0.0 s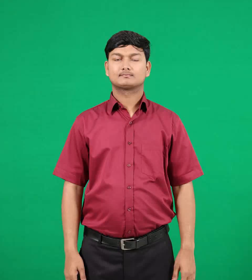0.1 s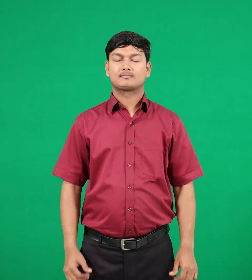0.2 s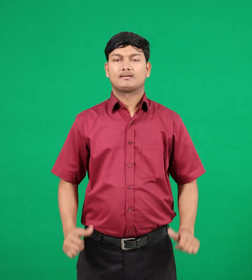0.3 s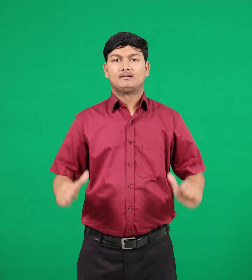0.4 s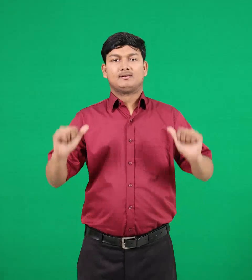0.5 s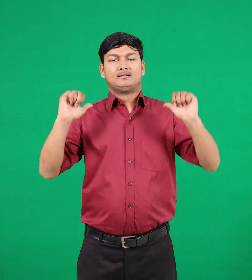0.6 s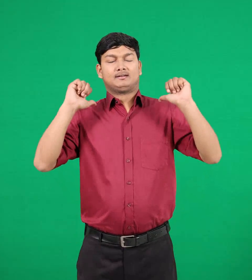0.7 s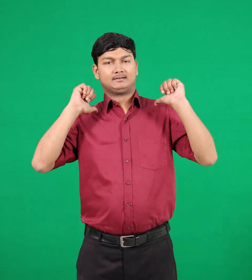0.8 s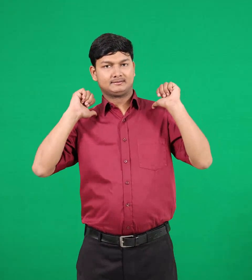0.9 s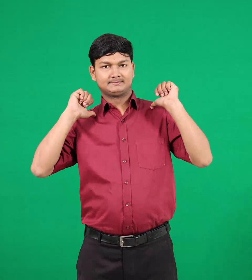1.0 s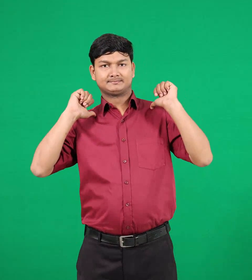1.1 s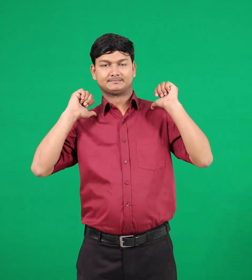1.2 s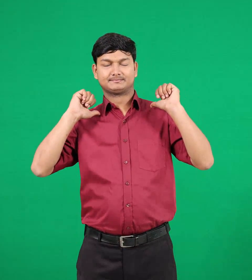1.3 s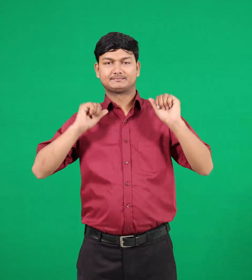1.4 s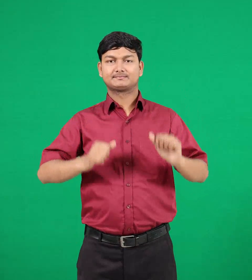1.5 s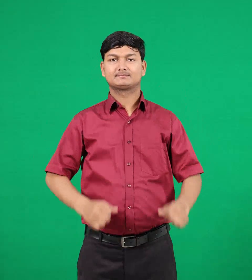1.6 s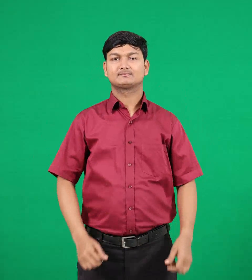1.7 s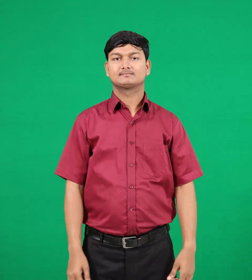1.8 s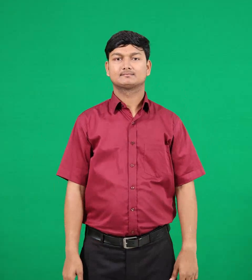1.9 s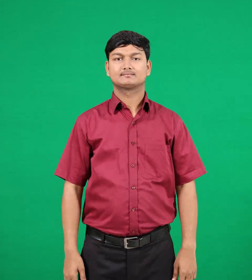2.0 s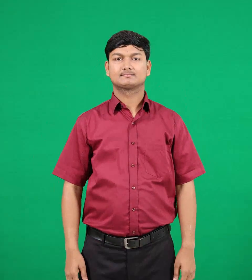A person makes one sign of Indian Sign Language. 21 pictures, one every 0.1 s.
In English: rest & relax
